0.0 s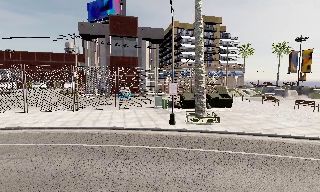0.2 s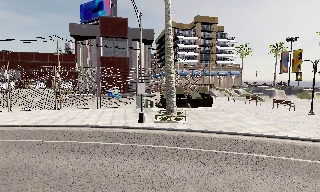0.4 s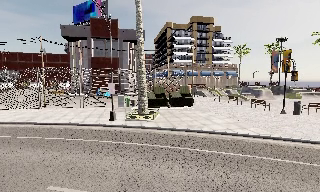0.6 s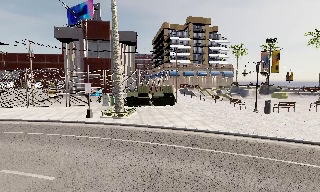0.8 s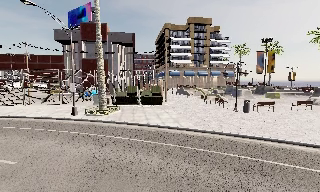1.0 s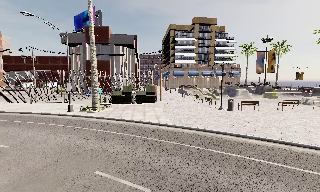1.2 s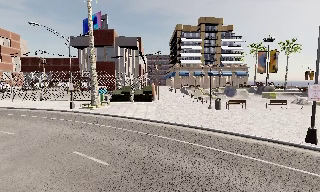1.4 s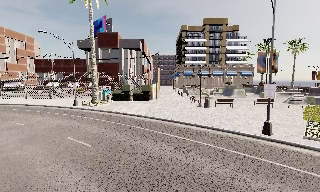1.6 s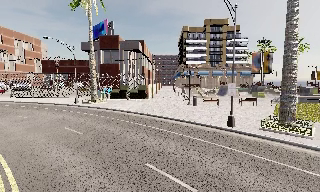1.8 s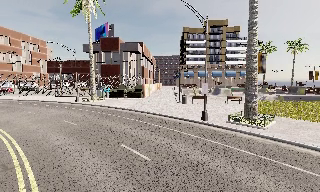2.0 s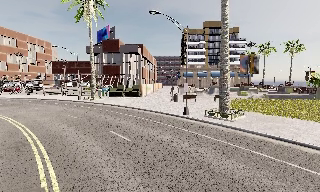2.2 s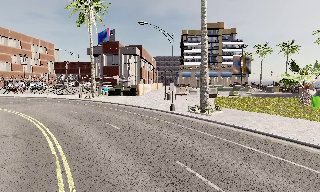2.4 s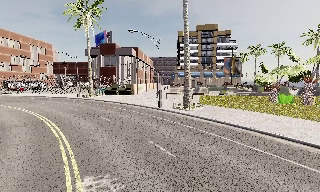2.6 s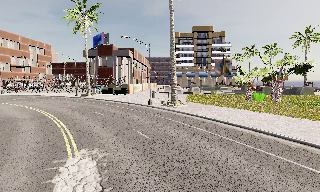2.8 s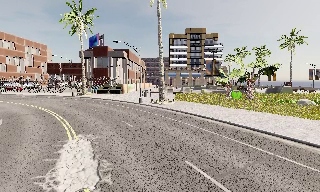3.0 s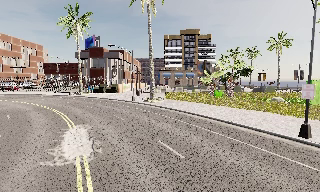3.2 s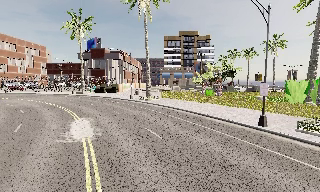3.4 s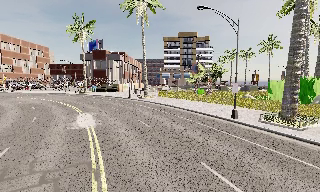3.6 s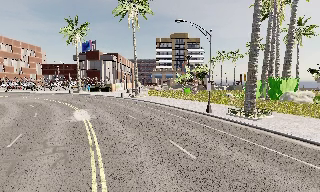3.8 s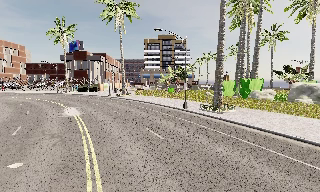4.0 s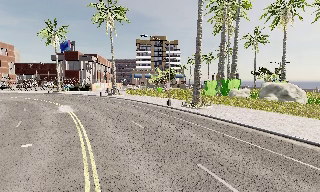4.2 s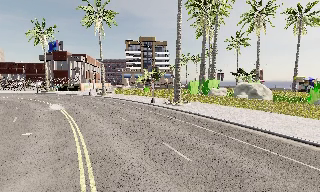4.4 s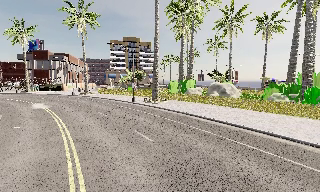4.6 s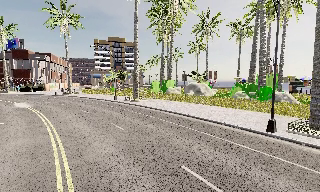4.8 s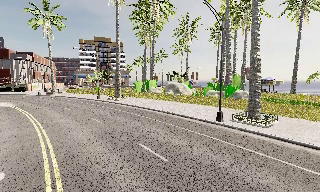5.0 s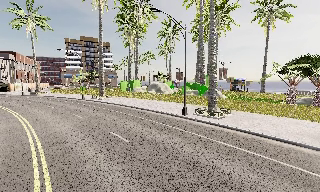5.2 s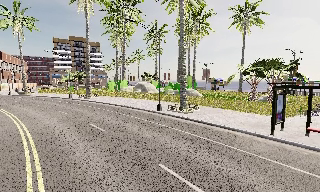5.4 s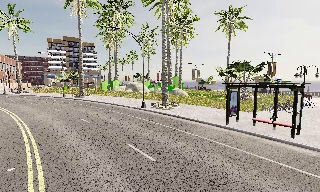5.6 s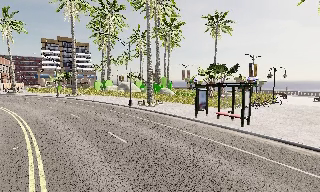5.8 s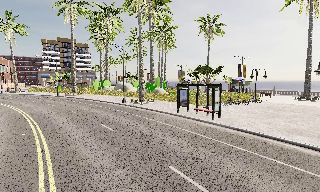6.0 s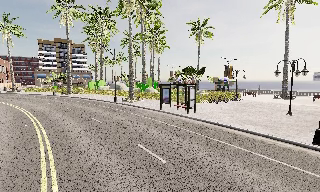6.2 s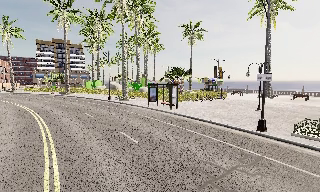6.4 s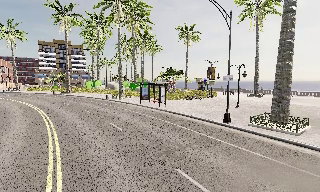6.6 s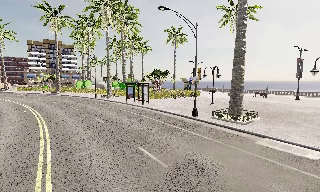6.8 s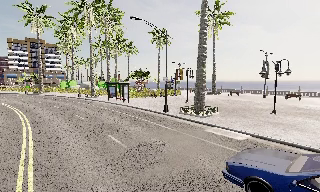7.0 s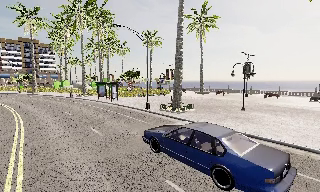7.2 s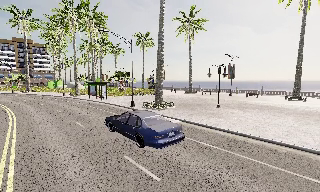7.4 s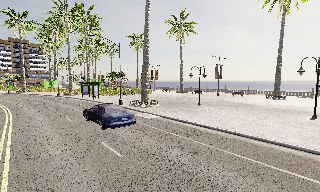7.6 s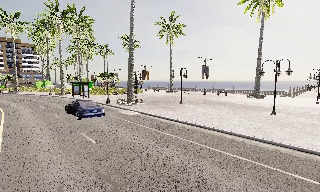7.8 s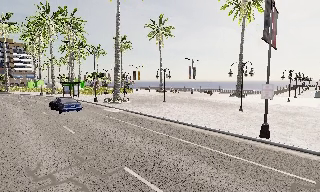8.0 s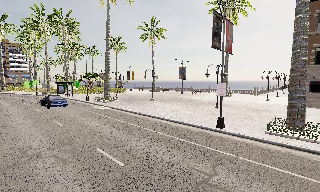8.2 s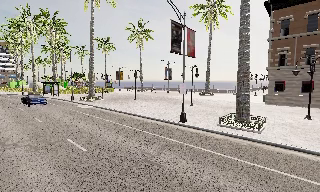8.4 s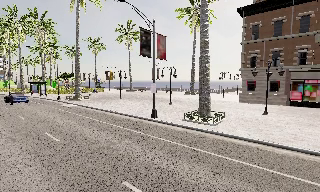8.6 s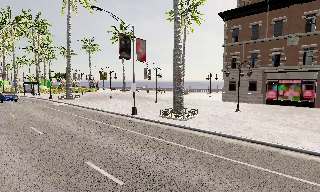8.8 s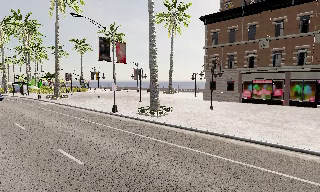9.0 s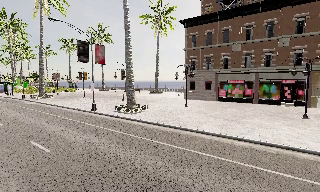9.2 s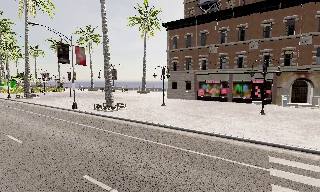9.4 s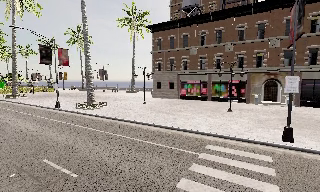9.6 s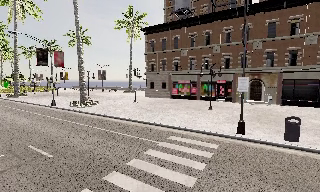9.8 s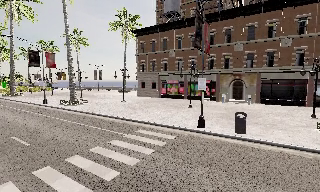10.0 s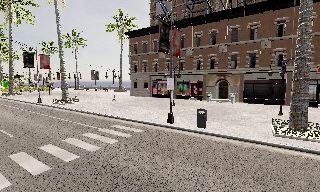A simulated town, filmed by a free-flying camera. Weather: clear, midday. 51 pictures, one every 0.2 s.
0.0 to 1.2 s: The camera pans to its left, which is counterclockwise from overhead, by about 10 degrees. It travels to its right, about 14 m, so close, fixed things drift to the left.
1.2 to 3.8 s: The camera travels backward and to its right, about 30 m, so what stands in front gets smaller.
3.8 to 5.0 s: The camera pans to its right, which is clockwise from overhead, by about 25 degrees. It travels backward and to its right, about 14 m, so what stands in front gets smaller.
5.0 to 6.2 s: The camera travels backward and to its right, about 14 m, so what stands in front gets smaller.
6.2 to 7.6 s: The camera pans to its right, which is clockwise from overhead, by about 10 degrees. It travels backward and to its right, about 15 m, so what stands in front gets smaller.
7.6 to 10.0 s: The camera swings to its right by about 15 degrees, and the scene slides to the left. It travels to its right and backward, about 25 m, so close, fixed things drift to the left.
The film runs forward here.
